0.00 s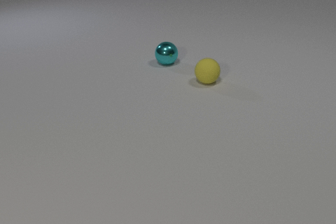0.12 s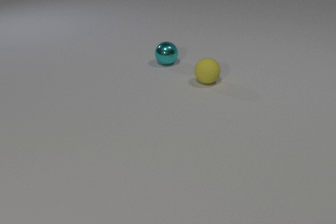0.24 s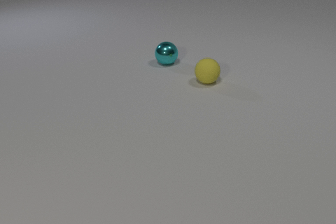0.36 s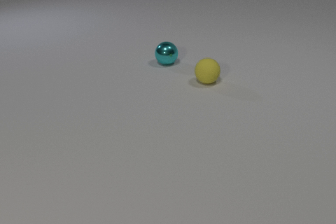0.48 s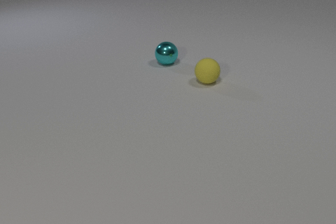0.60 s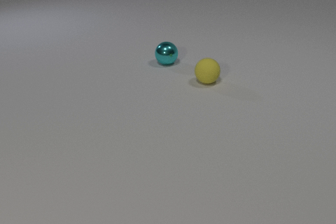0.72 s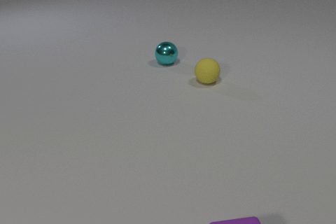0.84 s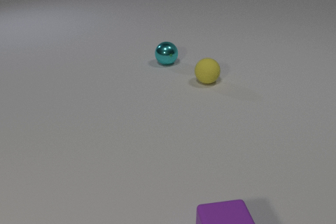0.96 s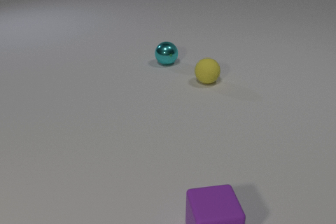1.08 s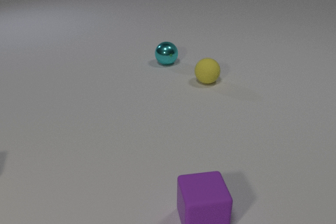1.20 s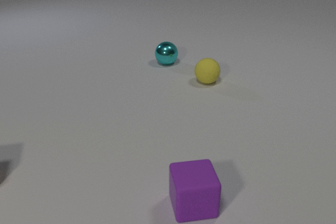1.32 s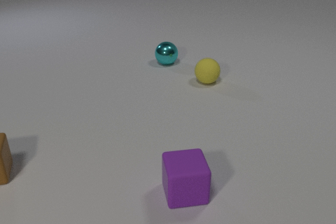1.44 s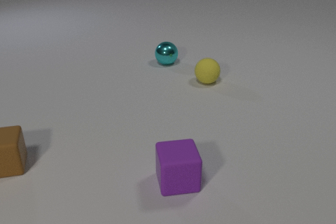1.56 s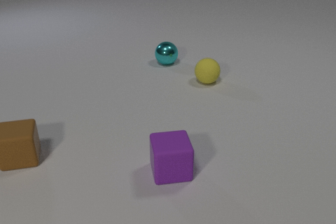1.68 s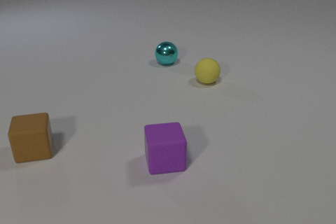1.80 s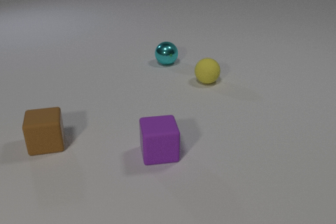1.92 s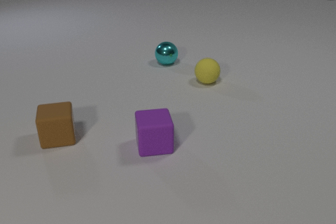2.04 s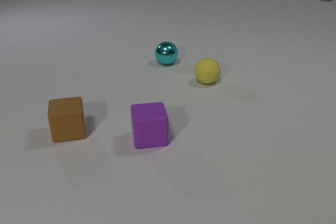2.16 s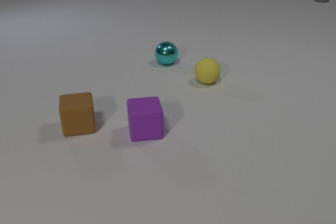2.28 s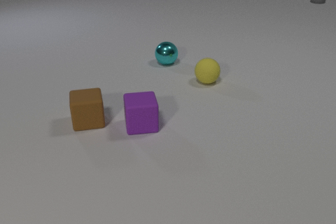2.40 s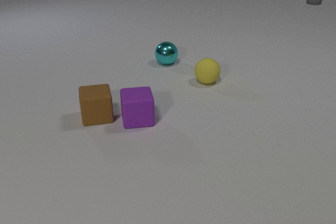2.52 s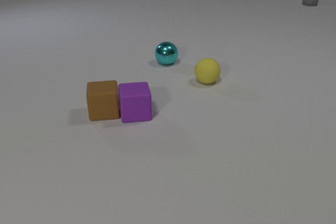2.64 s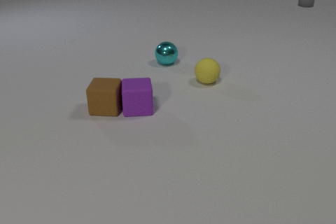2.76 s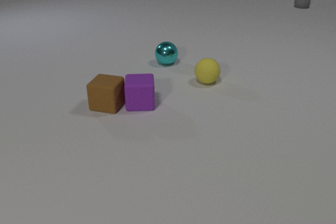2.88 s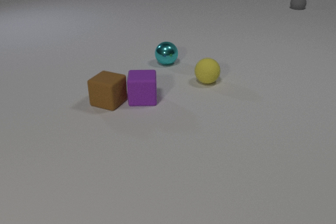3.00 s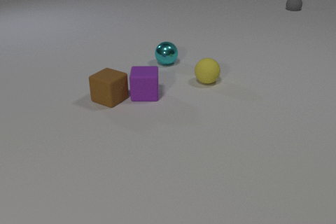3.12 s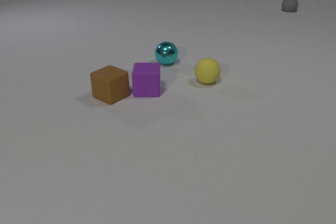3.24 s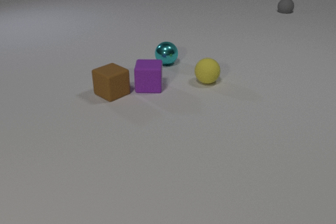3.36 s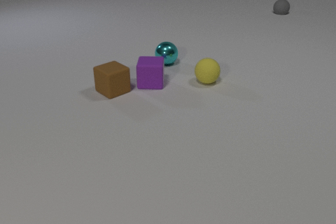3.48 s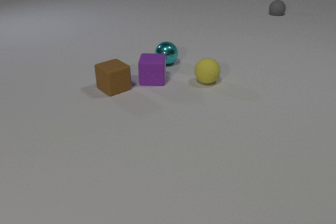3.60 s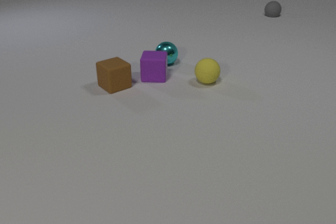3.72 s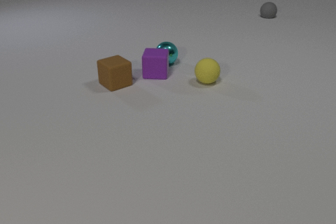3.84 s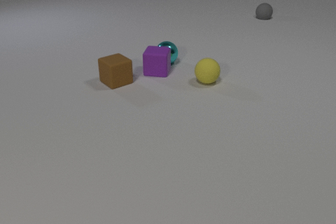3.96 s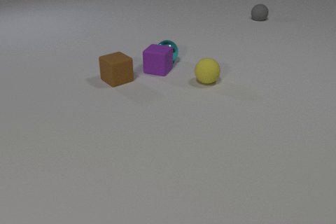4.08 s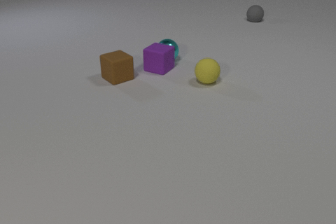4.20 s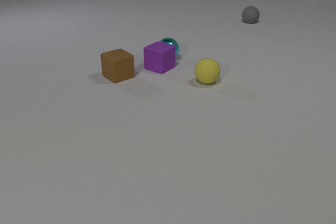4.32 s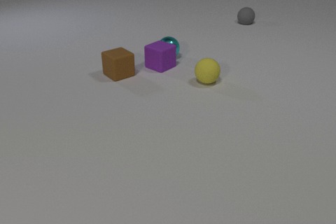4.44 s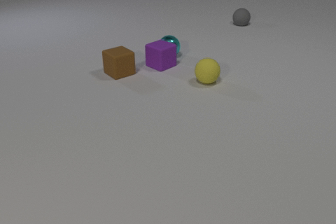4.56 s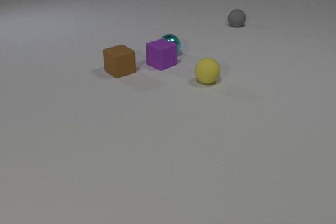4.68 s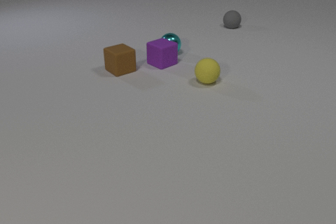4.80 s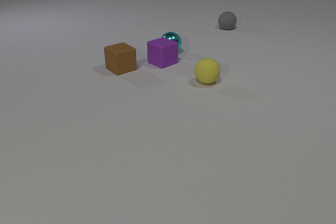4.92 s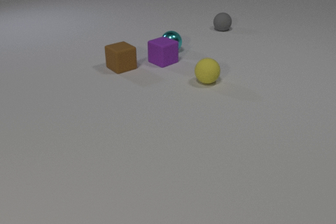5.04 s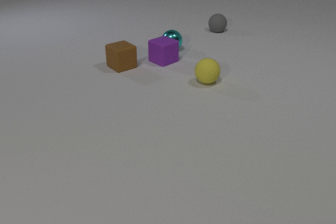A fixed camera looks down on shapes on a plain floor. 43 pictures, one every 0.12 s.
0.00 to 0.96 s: The purple rubber cube comes in at the bottom edge, slides away from the camera and to the left.
0.96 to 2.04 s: The purple rubber cube slides away from the camera and to the left. The brown rubber cube comes in at the left edge, slides to the right and away from the camera. The gray rubber sphere comes in at the top edge, rolls toward the camera and to the left.
2.04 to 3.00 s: The purple rubber cube slides away from the camera. The brown rubber cube slides away from the camera and to the right, spins clockwise seen from above by about 45 degrees, its near face sliding to the left. The gray rubber sphere rolls toward the camera and to the left. The purple rubber cube and the brown rubber cube collide.
3.00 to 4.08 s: The purple rubber cube slides away from the camera, spins so that its near face slides to the left, clockwise seen from above. The brown rubber cube slides away from the camera. The cyan metal sphere rolls away from the camera. The gray rubber sphere rolls toward the camera and to the left. The purple rubber cube and the cyan metal sphere collide.
4.08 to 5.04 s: The purple rubber cube slides away from the camera. The brown rubber cube slides away from the camera. The cyan metal sphere rolls away from the camera. The gray rubber sphere rolls toward the camera and to the left.
How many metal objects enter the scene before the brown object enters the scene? 0.
What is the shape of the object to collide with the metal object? cube.
How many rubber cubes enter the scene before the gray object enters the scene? 2.
